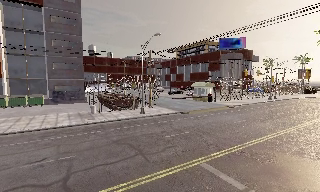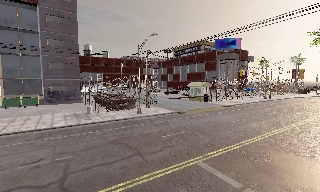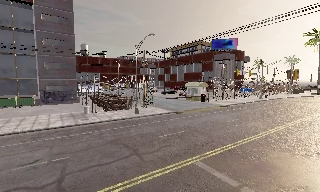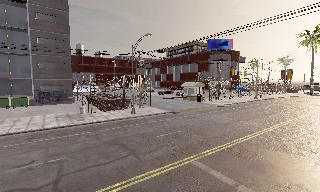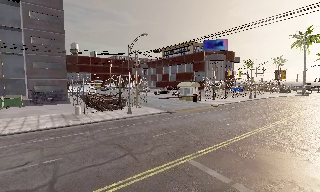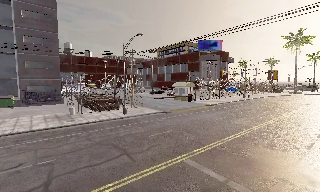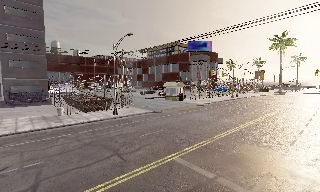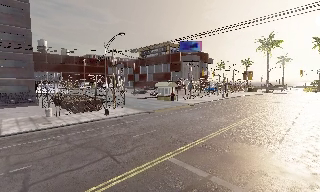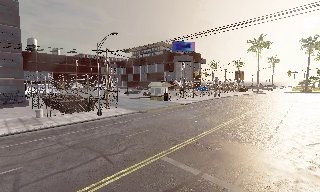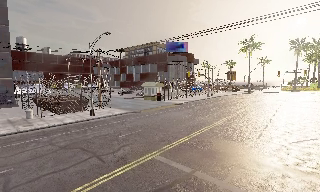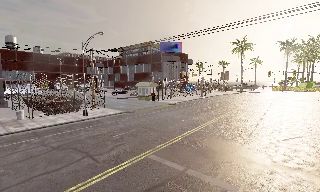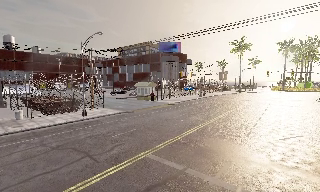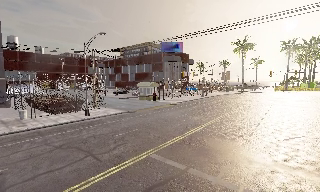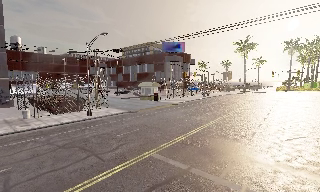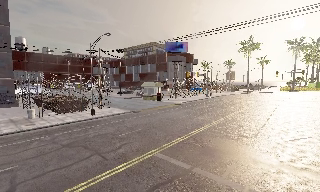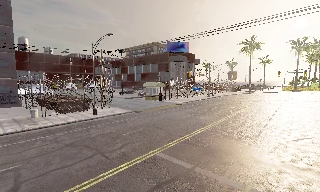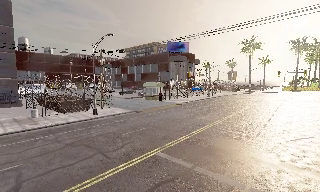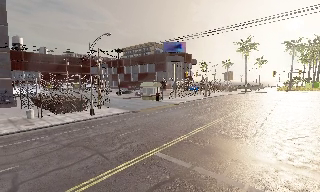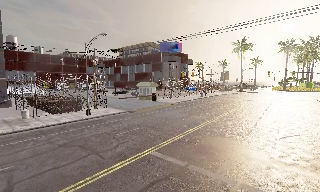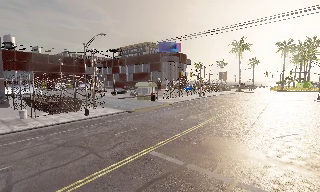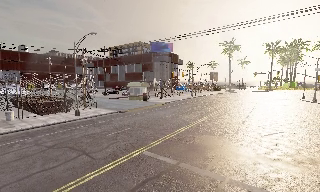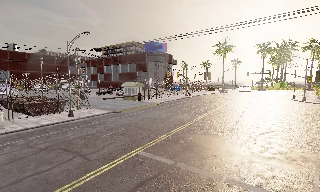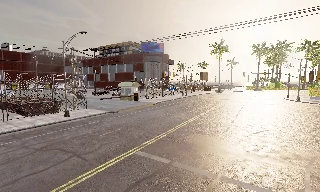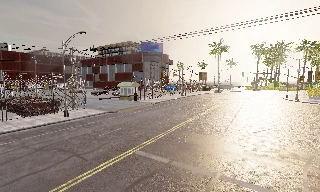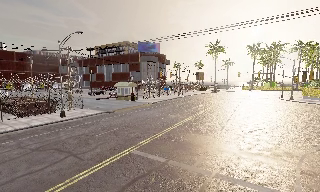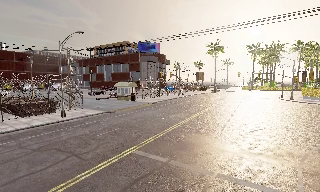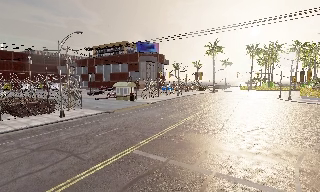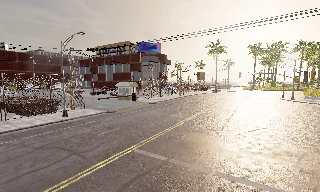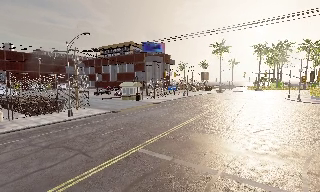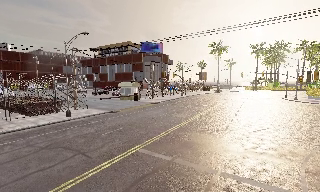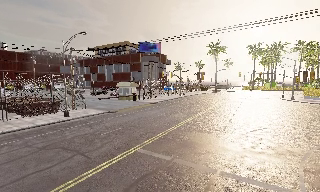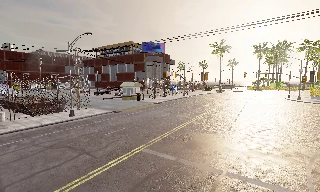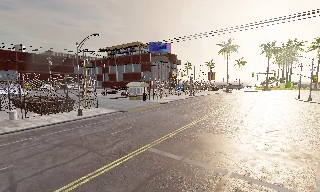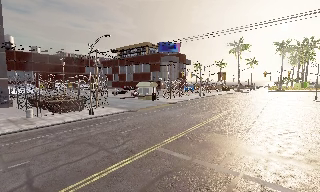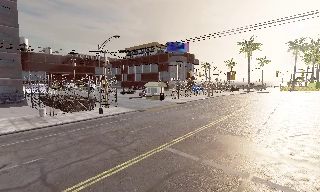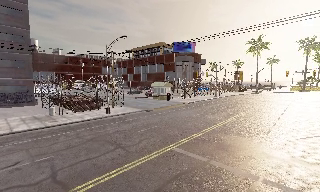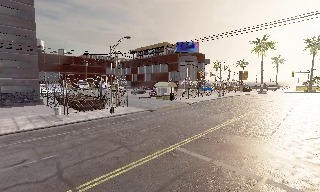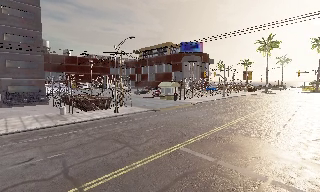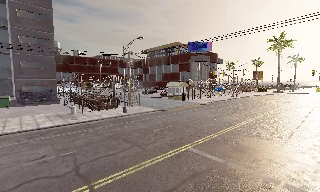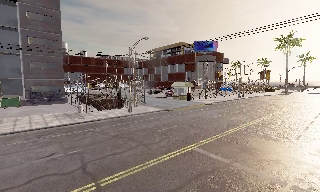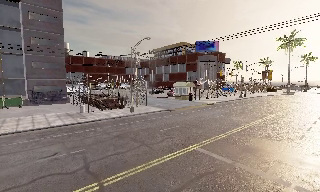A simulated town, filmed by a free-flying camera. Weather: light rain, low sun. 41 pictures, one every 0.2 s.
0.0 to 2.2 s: The scene slides to the left, as the camera pans about 20 degrees to its right. It travels backward, about 0.5 m, so what stands in front gets smaller.
2.2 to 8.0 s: The camera swings to its left by about 10 degrees, and the scene slides to the right. It travels backward and to its left, about 1.5 m, so what stands in front gets smaller.
The film runs backward here.
